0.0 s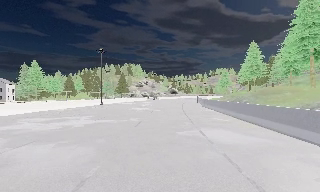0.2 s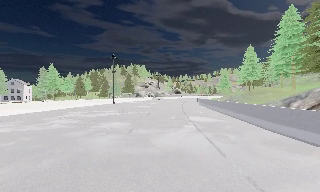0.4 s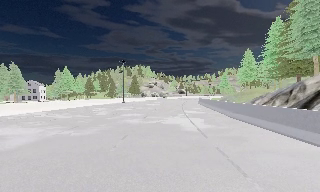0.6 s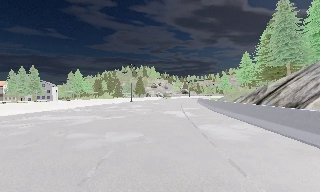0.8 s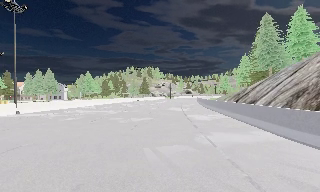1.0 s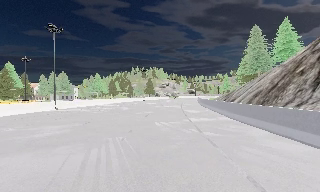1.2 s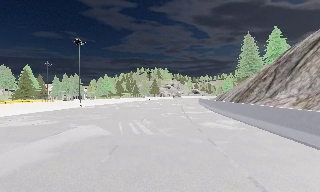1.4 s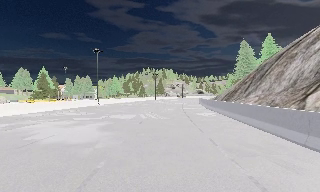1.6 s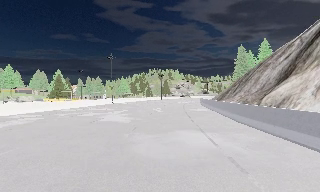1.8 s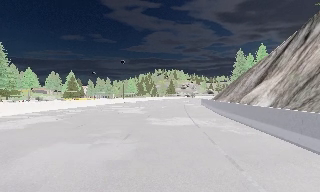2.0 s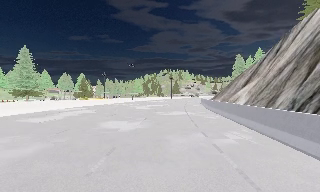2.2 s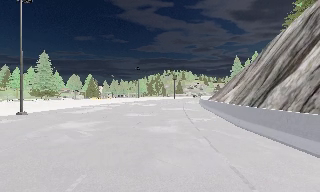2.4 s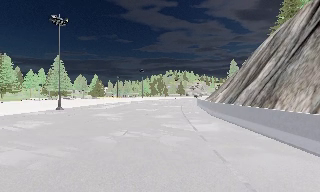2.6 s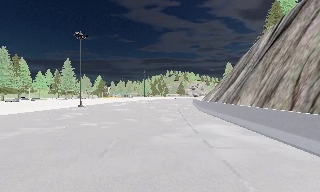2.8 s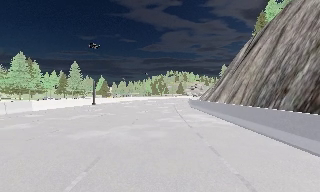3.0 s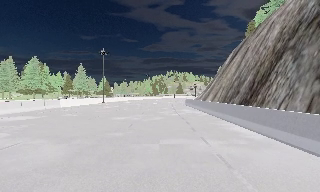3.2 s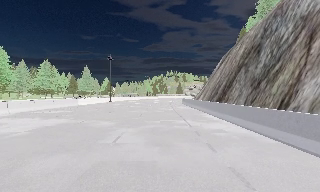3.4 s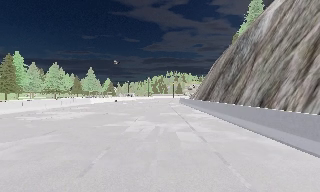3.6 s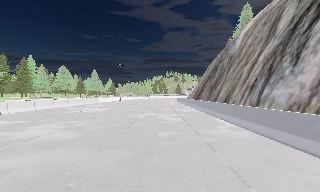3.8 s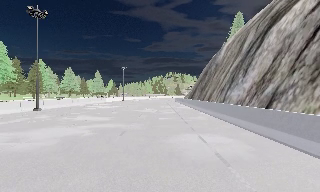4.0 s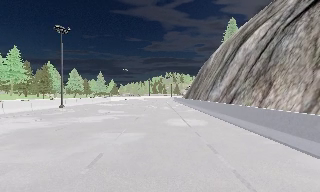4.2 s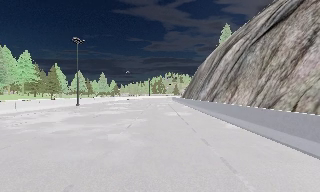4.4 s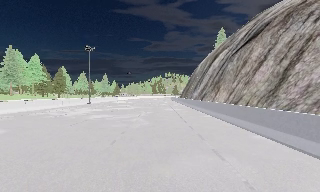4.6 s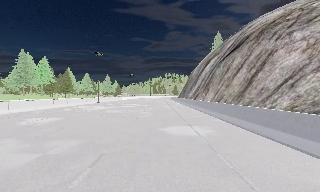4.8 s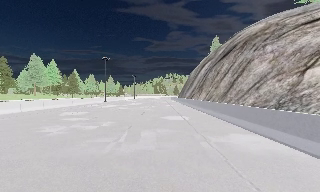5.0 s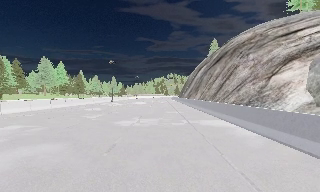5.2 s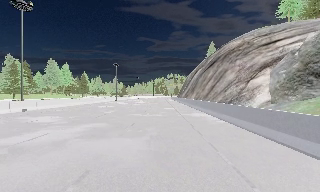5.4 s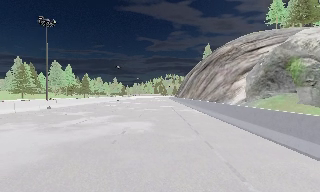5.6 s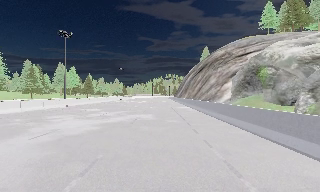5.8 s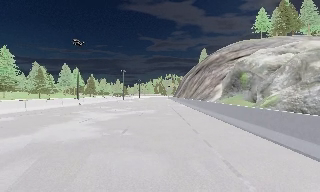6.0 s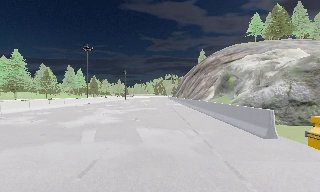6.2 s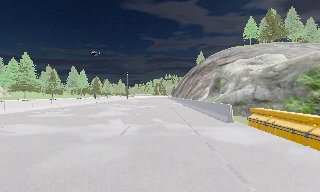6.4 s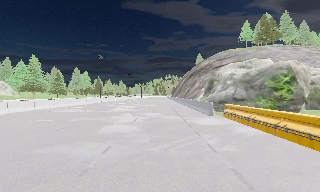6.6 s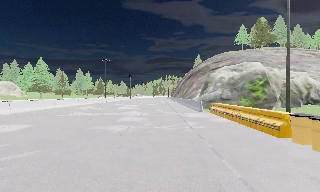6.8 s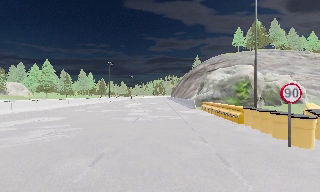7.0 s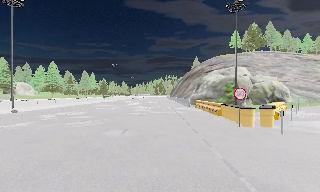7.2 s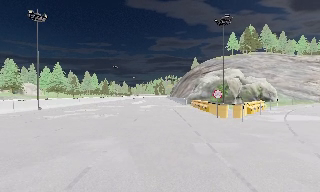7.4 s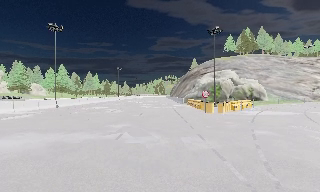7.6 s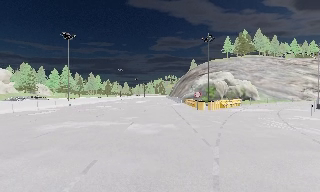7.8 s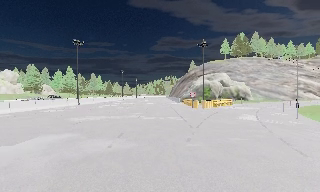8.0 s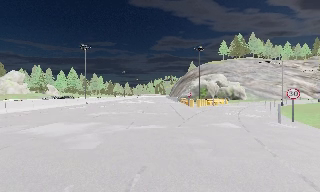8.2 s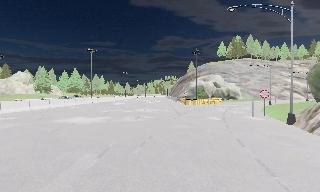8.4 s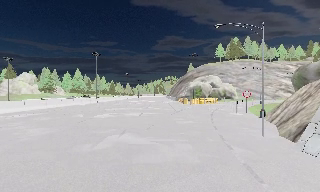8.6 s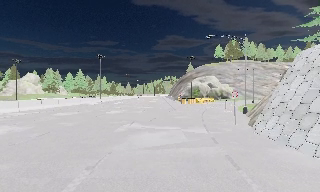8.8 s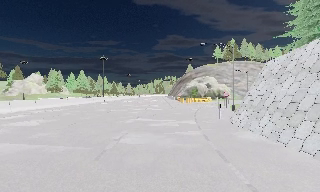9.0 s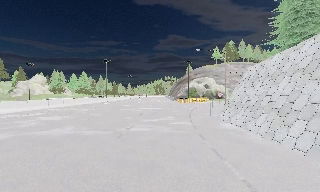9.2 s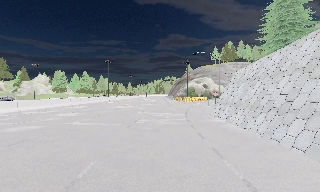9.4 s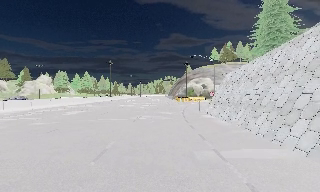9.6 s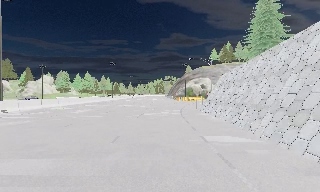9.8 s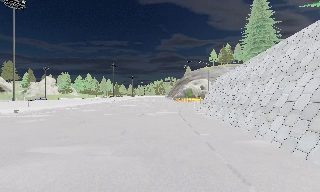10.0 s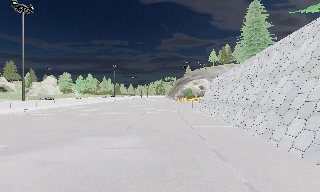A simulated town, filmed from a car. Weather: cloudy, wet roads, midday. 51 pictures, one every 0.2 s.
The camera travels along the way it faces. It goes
backward.
0.0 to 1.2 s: The camera travels backward, about 30 m, so what stands in front gets smaller.
1.2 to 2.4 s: The camera swings to its left by about 10 degrees, and the scene slides to the right. It travels backward, about 30 m, so what stands in front gets smaller.
2.4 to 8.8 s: The camera travels backward, about 130 m, so what stands in front gets smaller. It loses speed.
8.8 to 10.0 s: The camera travels backward, about 10 m, so what stands in front gets smaller. It loses speed.
The film runs backward here.
